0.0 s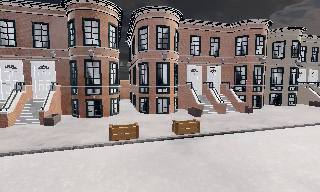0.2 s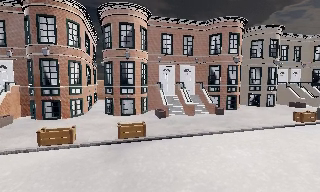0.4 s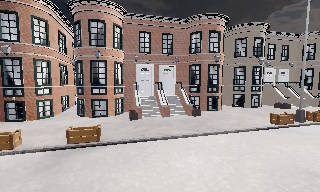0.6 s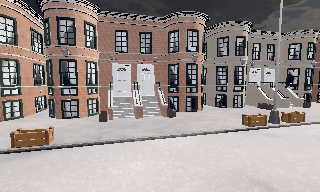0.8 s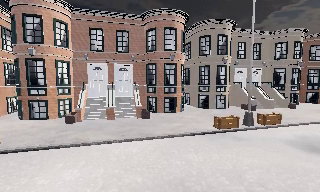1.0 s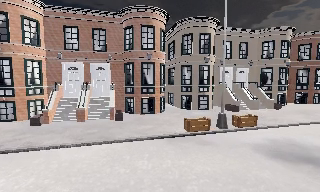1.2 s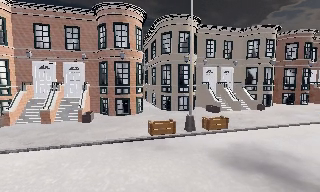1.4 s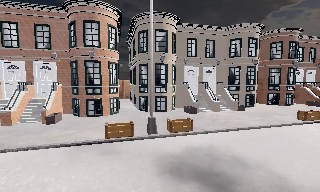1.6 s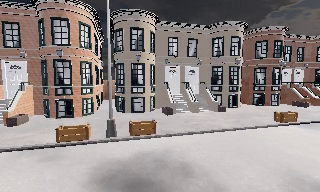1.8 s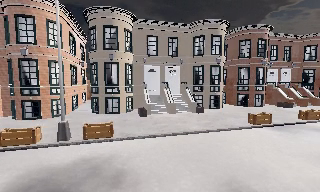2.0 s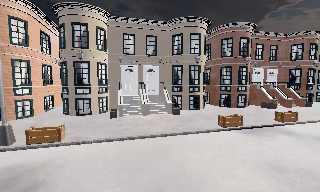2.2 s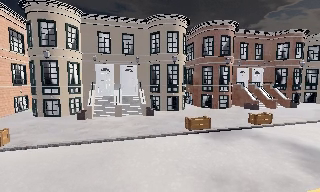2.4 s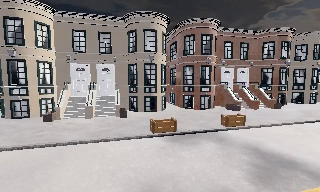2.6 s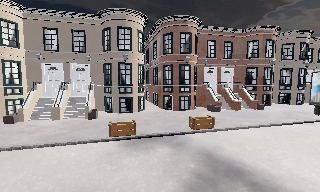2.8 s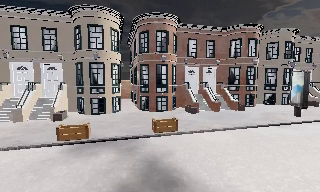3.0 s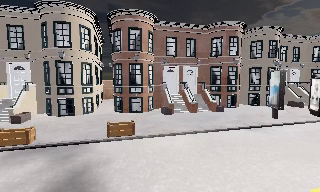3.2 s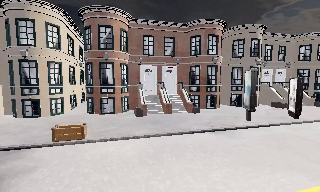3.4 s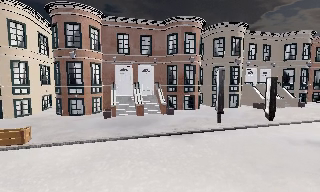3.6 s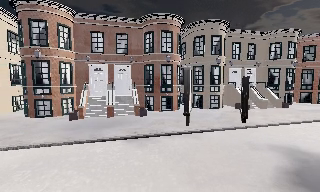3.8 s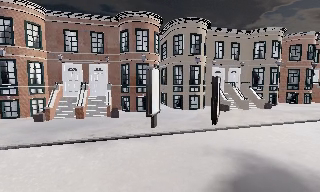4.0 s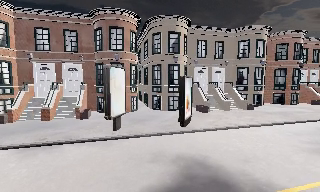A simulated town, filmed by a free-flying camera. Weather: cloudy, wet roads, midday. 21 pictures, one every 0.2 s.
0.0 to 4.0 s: The camera travels to its right, about 35 m, so close, fixed things drift to the left.
The film runs forward here.
